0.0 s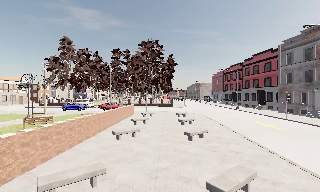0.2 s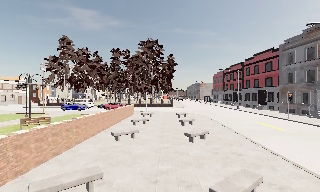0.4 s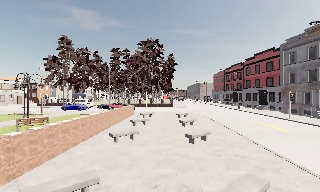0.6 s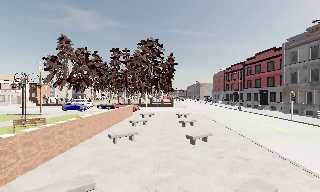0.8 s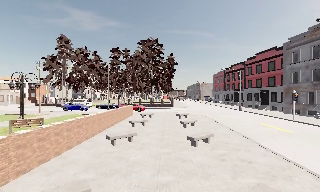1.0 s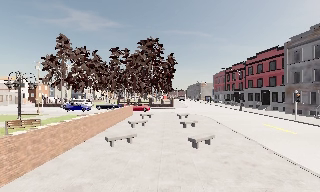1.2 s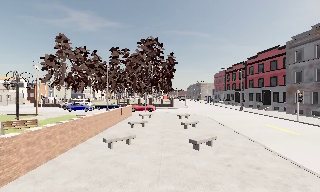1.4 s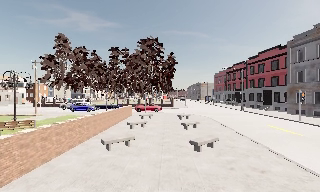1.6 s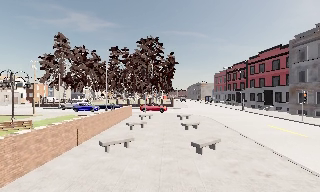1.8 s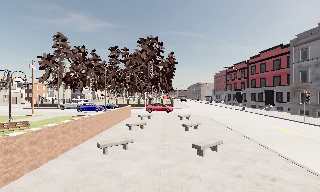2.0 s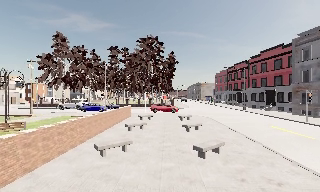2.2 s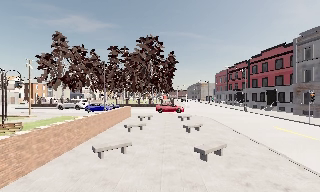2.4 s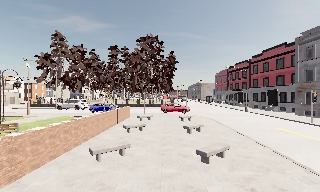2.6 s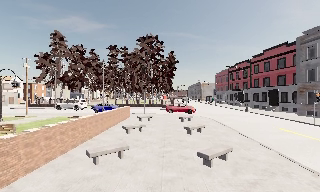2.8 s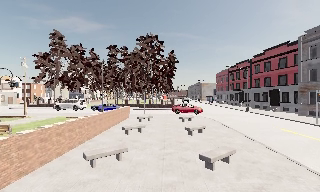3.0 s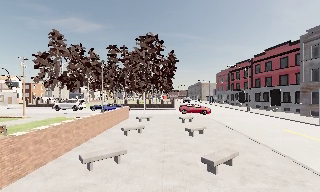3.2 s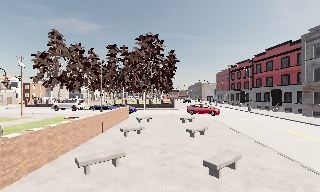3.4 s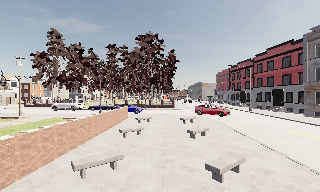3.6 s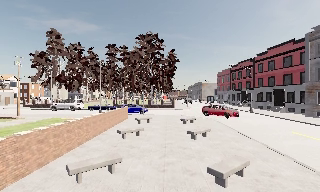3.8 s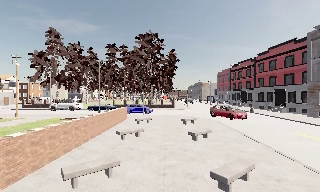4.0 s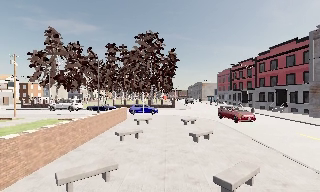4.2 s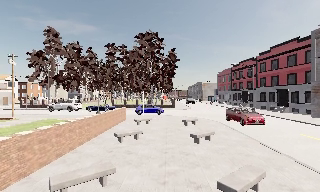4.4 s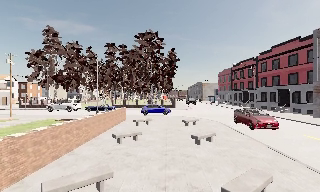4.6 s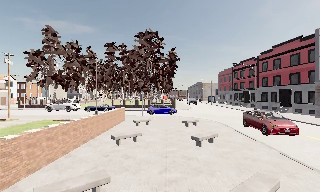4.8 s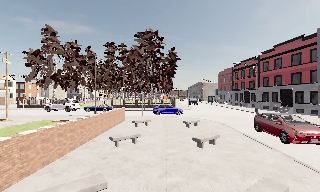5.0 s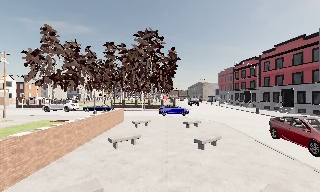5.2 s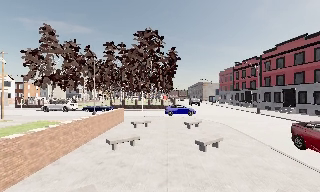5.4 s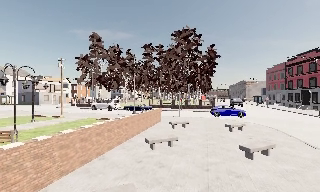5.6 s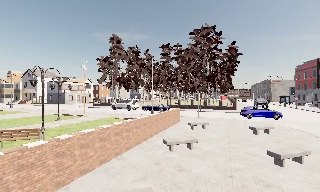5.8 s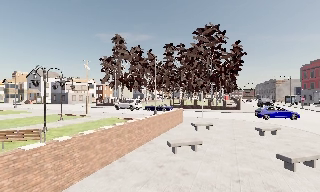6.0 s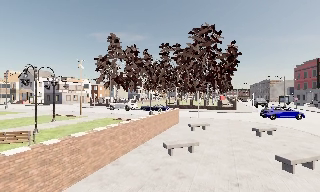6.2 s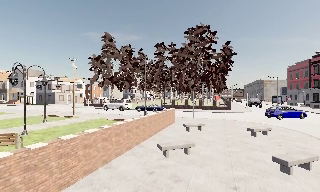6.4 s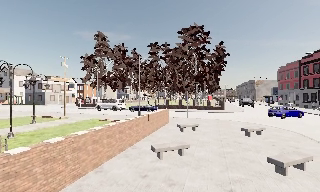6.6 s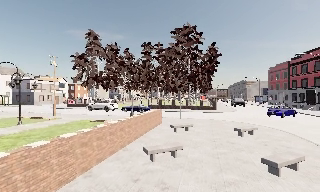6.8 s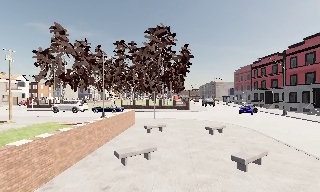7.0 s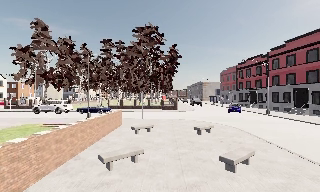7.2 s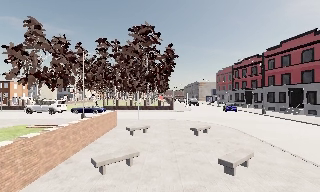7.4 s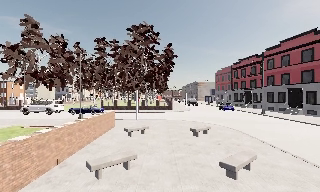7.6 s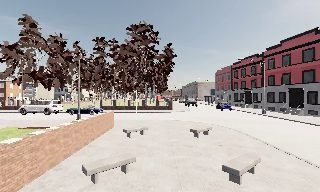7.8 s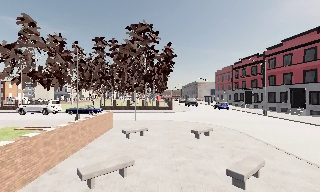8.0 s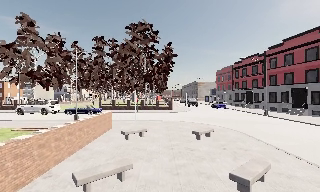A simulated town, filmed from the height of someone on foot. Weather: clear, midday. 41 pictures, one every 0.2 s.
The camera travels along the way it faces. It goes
forward.
0.0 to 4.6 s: The camera travels forward, about 6 m, so what stands in front looms larger.
4.6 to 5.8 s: The camera swings to its left by about 20 degrees, and the scene slides to the right. It travels forward, about 1.5 m, so what stands in front looms larger.
5.8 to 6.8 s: The camera swings to its right by about 15 degrees, and the scene slides to the left. It travels forward, about 1 m, so what stands in front looms larger.
6.8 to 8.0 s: The camera travels forward, about 1.5 m, so what stands in front looms larger.
The film runs forward here.
